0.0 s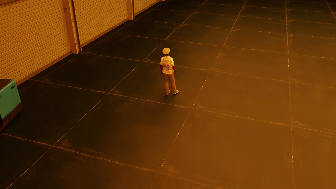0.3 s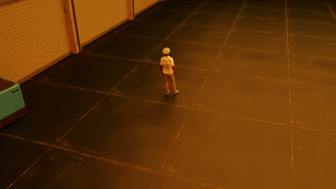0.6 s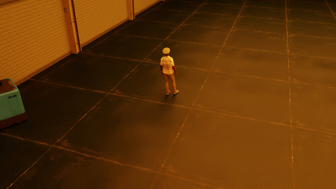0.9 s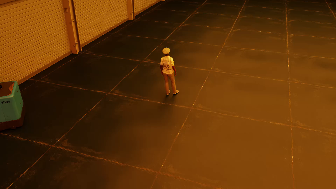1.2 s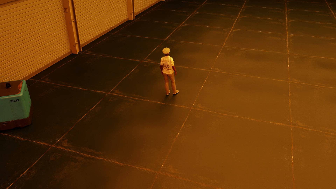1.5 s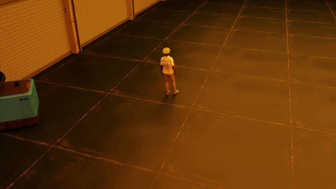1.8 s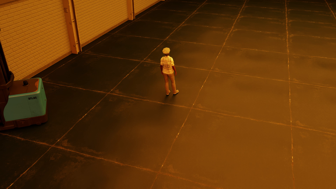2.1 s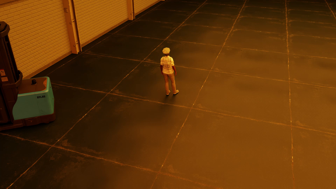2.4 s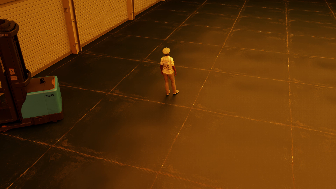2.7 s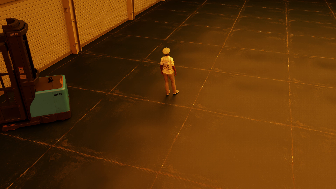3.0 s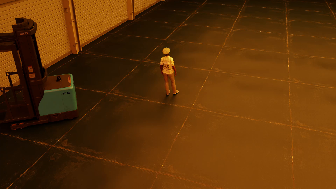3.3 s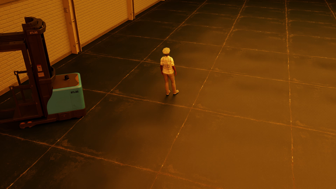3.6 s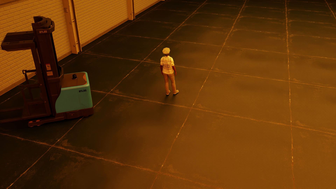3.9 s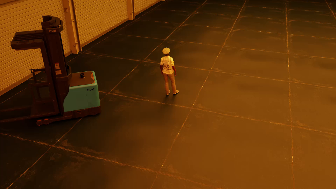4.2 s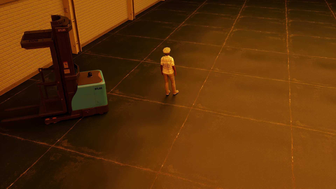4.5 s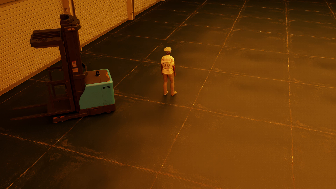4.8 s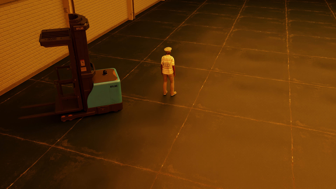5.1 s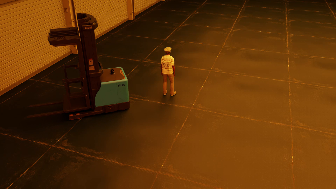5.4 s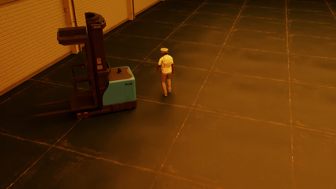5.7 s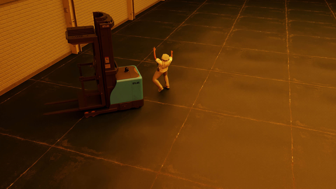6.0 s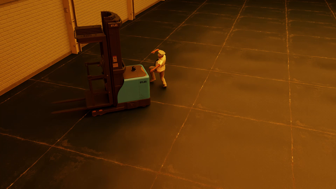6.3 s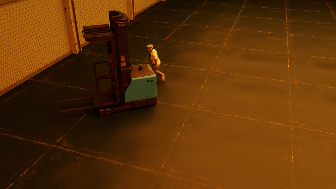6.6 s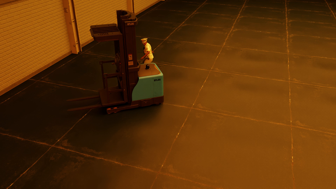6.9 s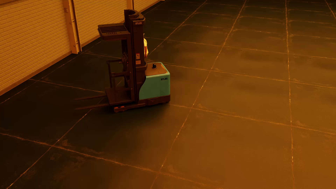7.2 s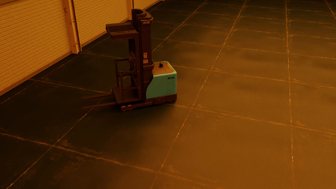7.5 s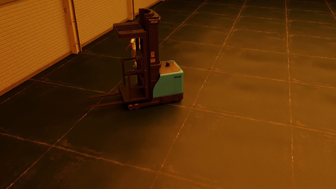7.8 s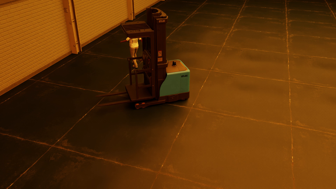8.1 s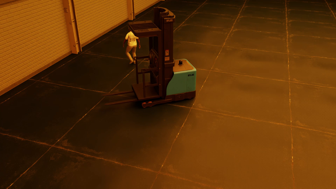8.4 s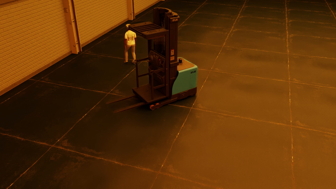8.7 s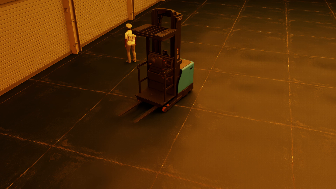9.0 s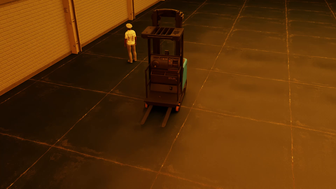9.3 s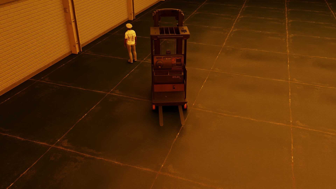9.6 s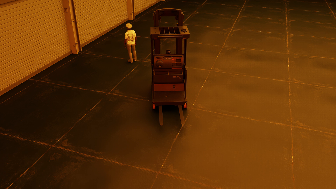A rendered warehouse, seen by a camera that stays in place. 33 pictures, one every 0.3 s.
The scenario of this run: Near miss between a forklift and a person.
